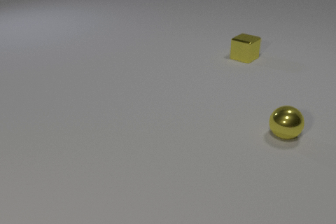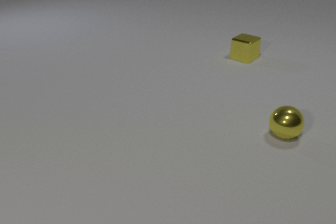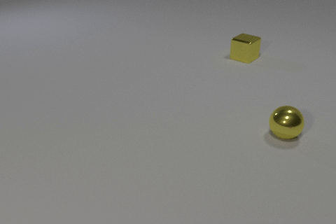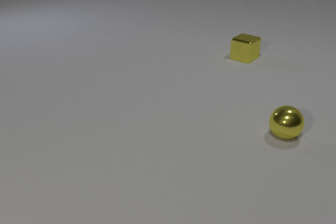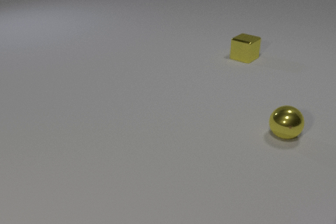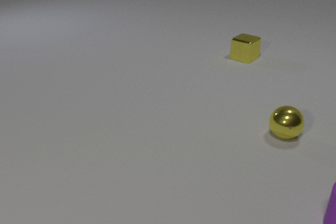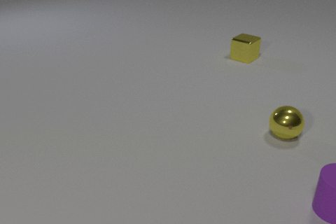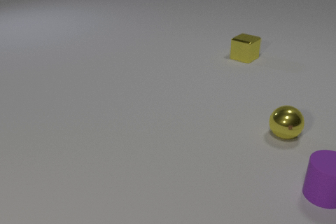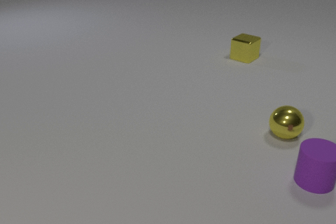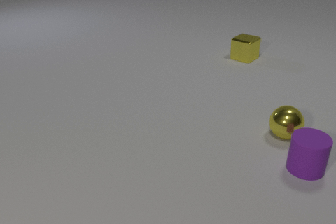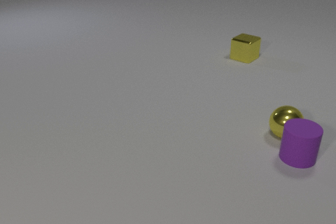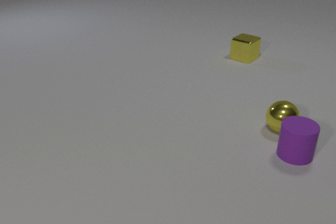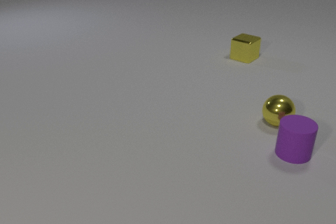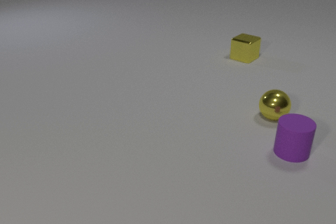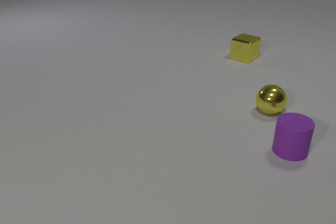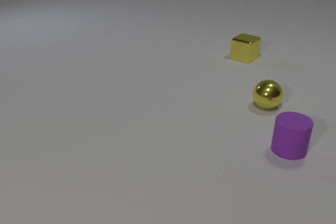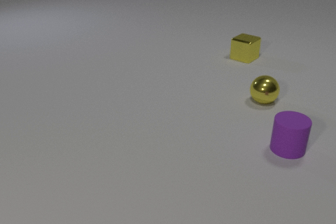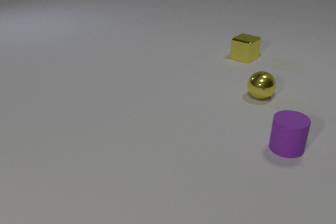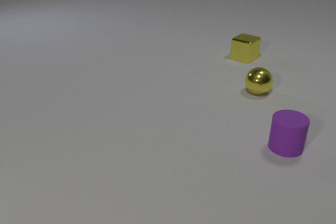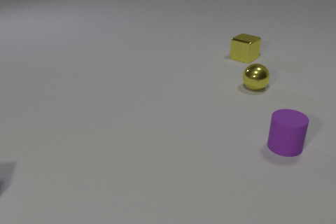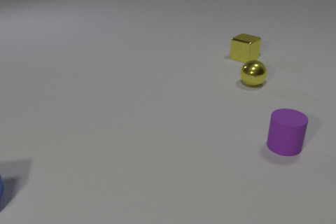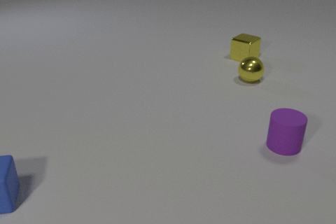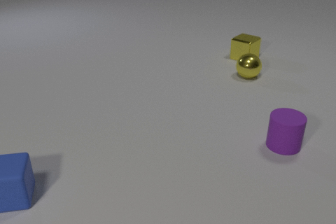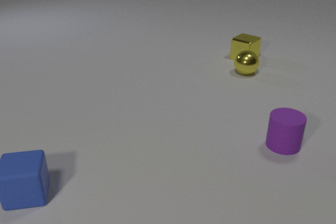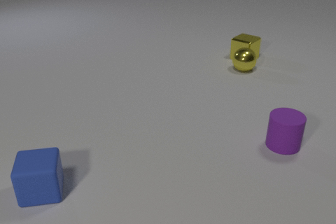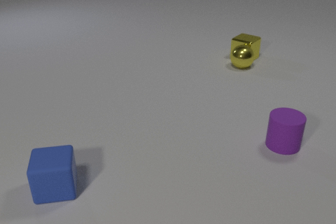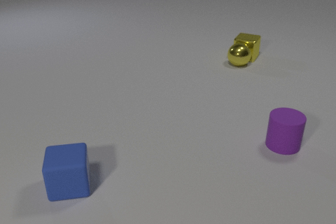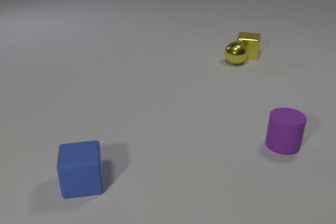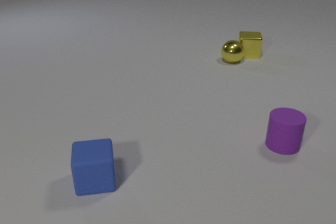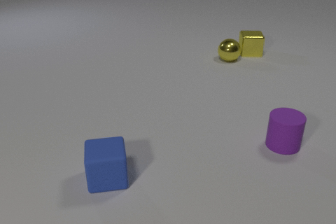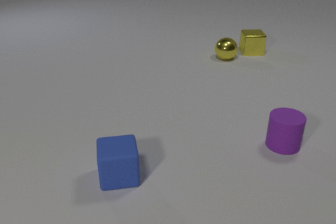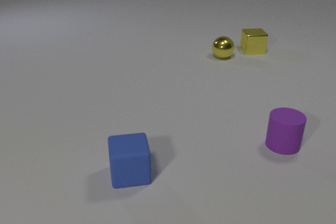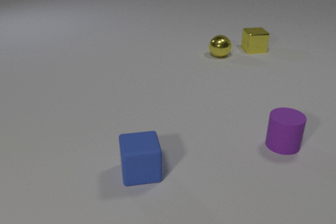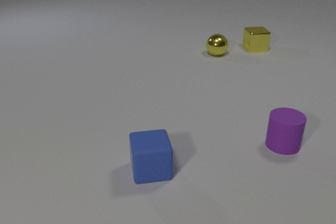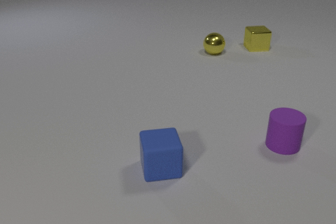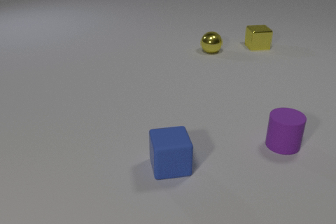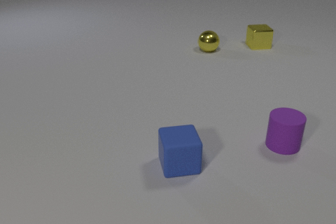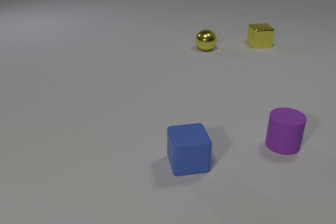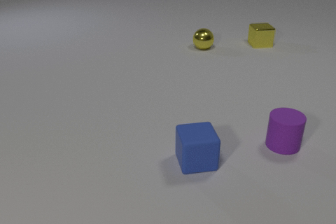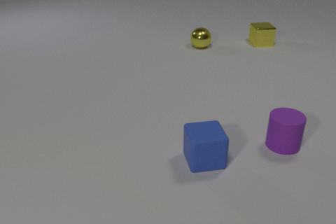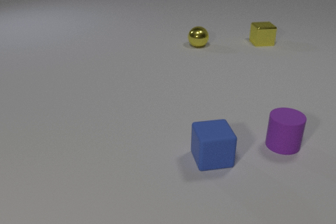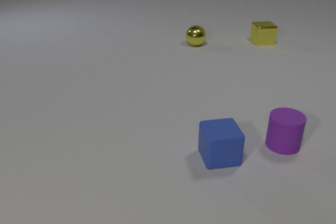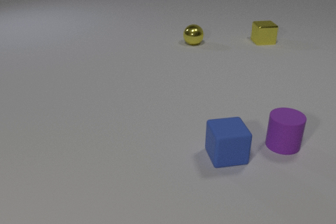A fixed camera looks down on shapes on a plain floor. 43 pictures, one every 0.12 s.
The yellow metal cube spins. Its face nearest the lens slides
to the right.
The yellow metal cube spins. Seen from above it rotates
counterclockwise.
0.00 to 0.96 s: The purple rubber cylinder comes in at the right edge, slides away from the camera and to the left.
0.96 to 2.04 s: The purple rubber cylinder slides away from the camera and to the left. The yellow metal sphere rolls away from the camera. The purple rubber cylinder and the yellow metal sphere collide.
2.04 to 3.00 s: The yellow metal sphere rolls away from the camera. The blue rubber cube comes in at the left edge, slides to the right. The yellow metal sphere and the yellow metal cube collide.
3.00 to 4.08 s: The yellow metal sphere rolls away from the camera and to the left. The blue rubber cube slides to the right. The yellow metal cube slides away from the camera, spins counterclockwise seen from above by about 45 degrees, its near face sliding to the right.
4.08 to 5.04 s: The yellow metal sphere rolls away from the camera and to the left. The blue rubber cube slides to the right. The yellow metal cube slides away from the camera.
What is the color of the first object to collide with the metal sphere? purple.
What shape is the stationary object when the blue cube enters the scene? cube.
How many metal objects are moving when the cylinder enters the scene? 0.
